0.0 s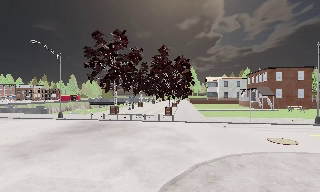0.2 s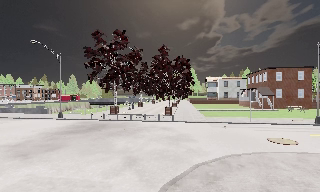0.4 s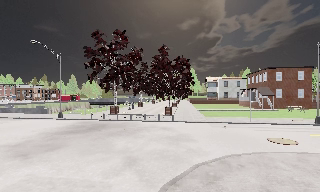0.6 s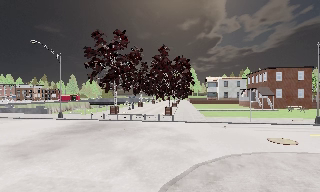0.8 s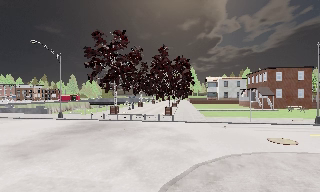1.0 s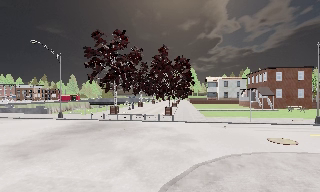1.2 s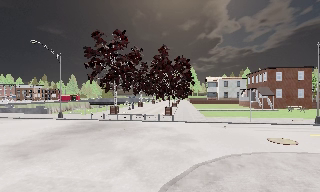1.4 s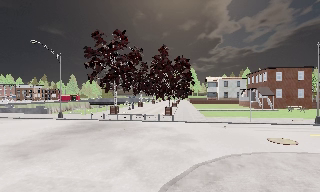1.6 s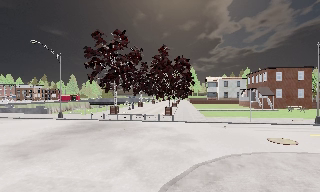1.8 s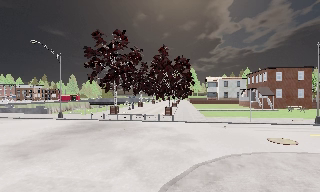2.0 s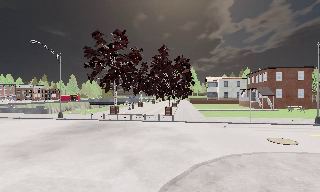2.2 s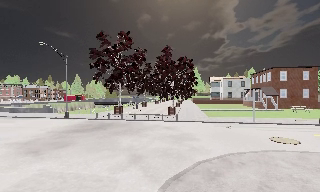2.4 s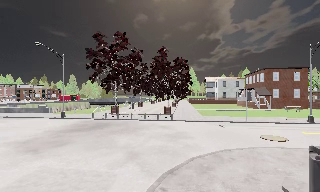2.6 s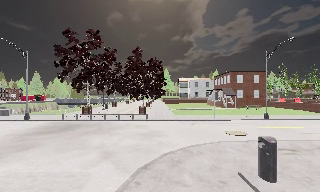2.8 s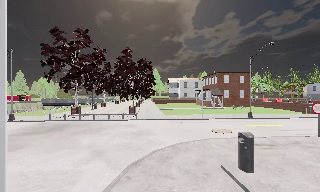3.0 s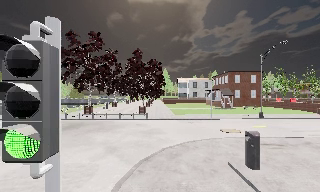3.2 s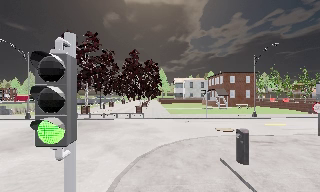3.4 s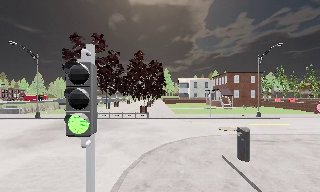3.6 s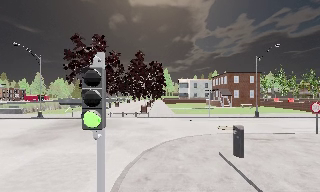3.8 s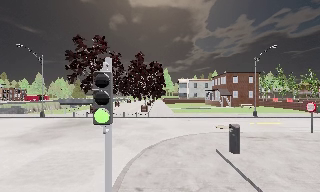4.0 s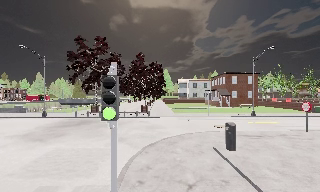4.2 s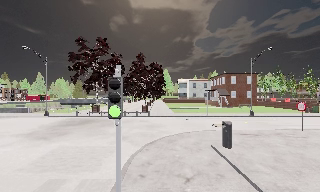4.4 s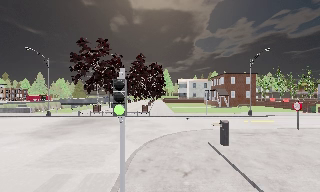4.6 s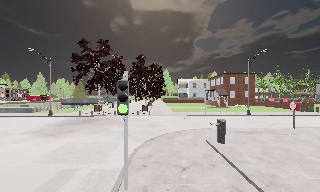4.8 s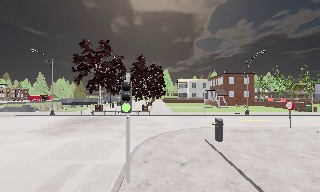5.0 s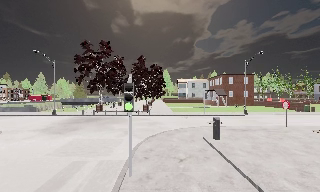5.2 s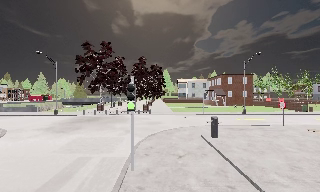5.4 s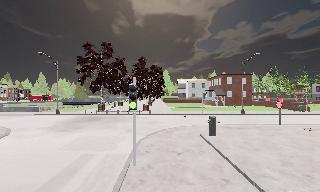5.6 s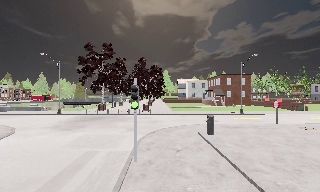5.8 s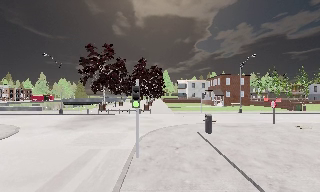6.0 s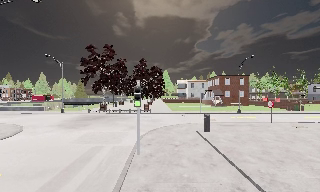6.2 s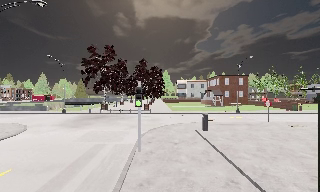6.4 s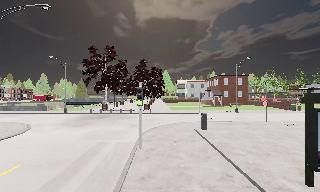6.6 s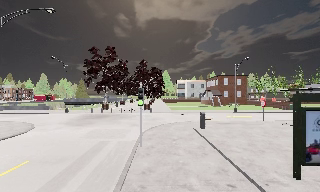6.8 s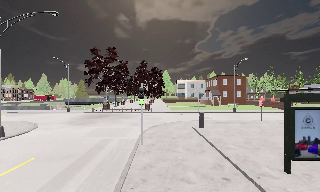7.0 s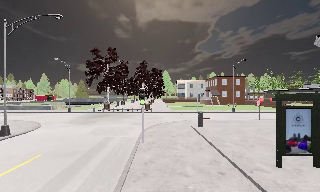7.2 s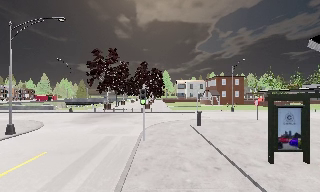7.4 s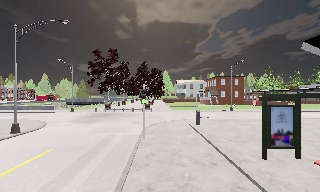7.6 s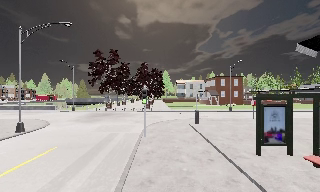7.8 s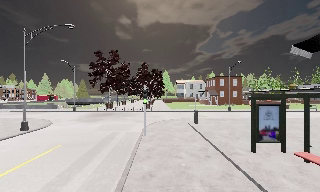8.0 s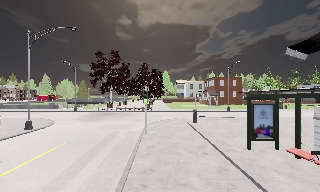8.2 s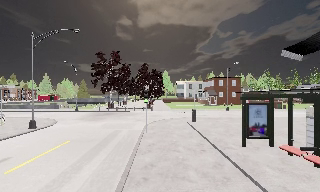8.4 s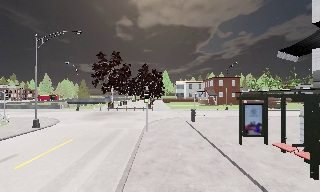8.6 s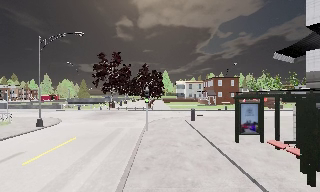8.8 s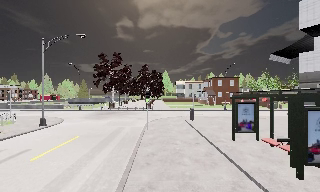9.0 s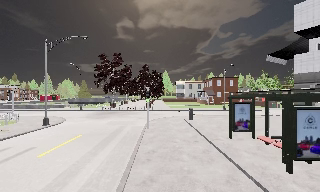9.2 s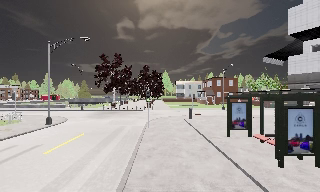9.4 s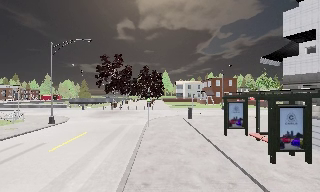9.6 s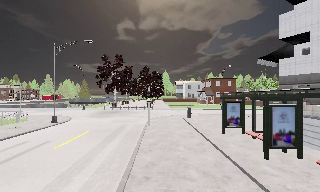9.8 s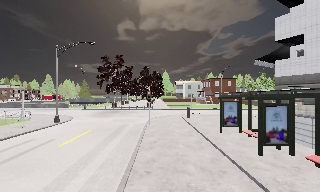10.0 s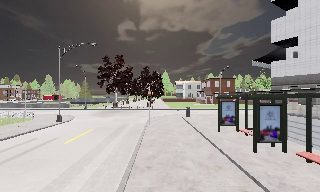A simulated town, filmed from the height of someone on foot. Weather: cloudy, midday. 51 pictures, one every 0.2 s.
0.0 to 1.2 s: The camera keeps its place and its aim.
1.2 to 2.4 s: The camera travels backward, about 0.5 m, so what stands in front gets smaller. It gains speed.
2.4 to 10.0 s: The camera travels backward, about 14 m, so what stands in front gets smaller.
The film runs backward here.
